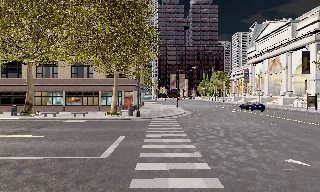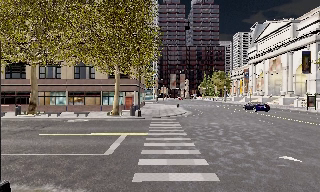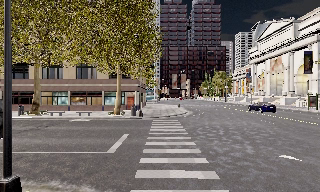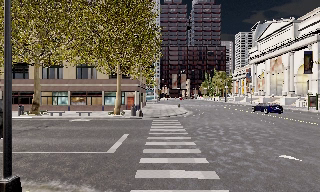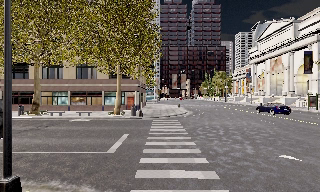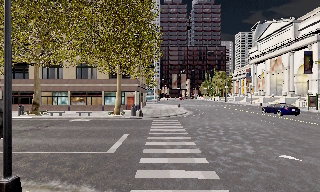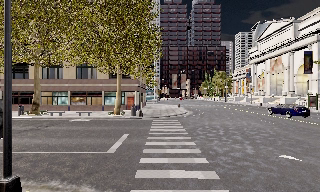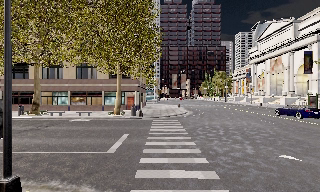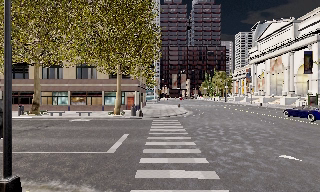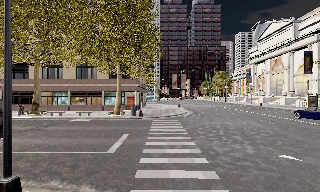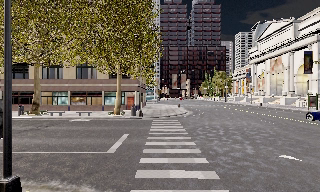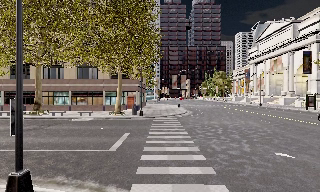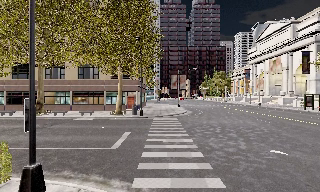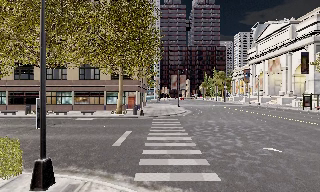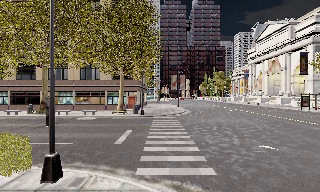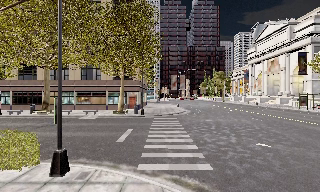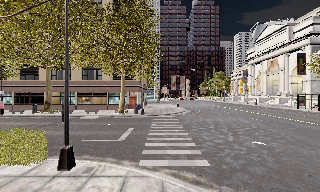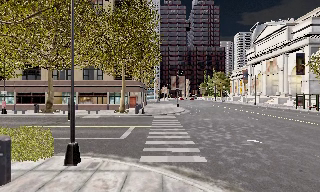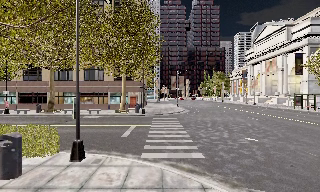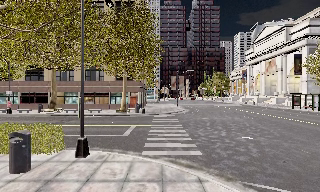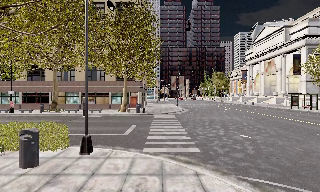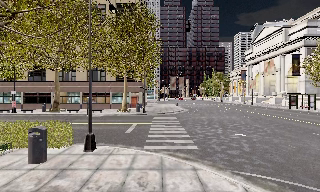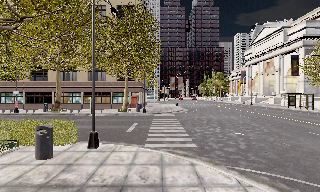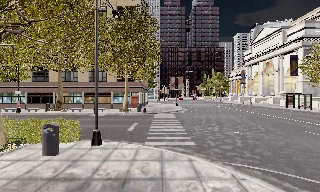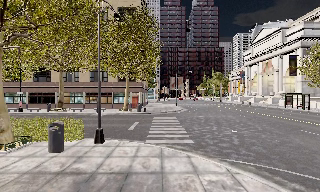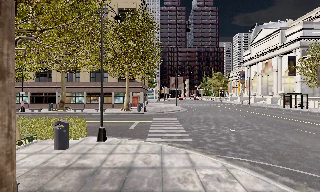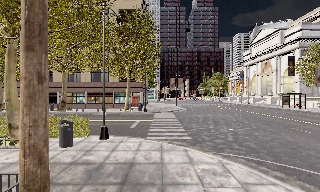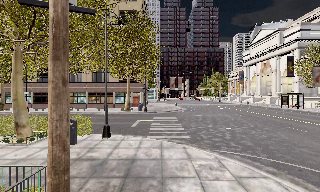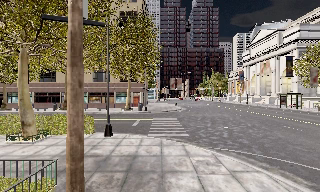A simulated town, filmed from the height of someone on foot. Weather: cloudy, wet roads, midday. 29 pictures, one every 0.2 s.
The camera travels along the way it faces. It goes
backward.
0.0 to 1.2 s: The camera travels backward, about 0.5 m, so what stands in front gets smaller. It loses speed.
1.2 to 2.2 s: The camera shifts only a little, or ends up much as it began.
2.2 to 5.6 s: The camera travels backward, about 6 m, so what stands in front gets smaller.
The film runs backward here.
